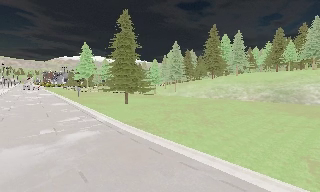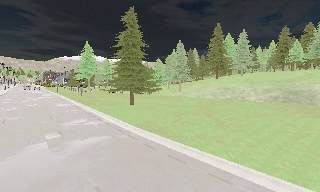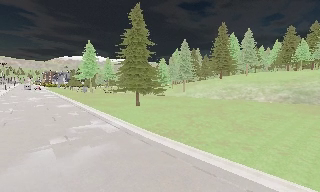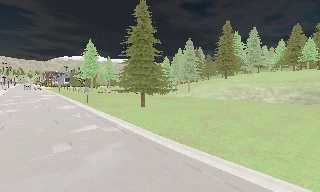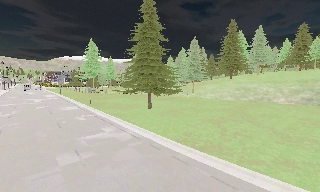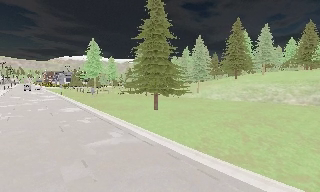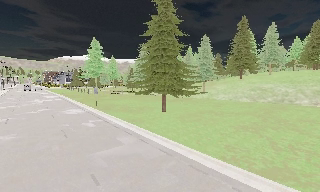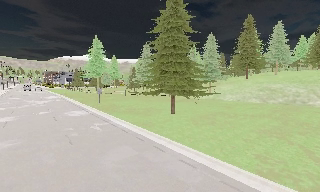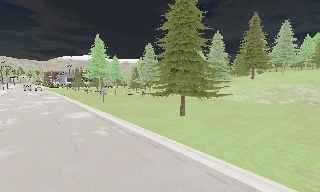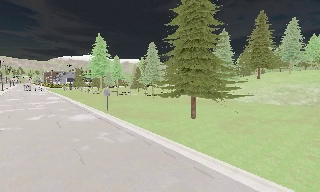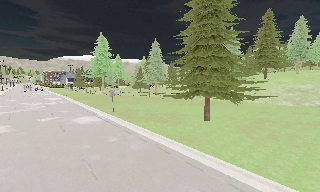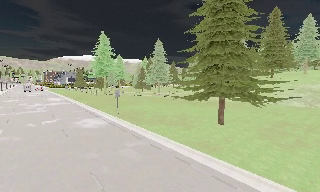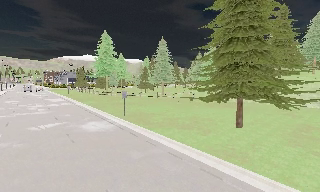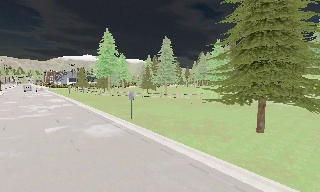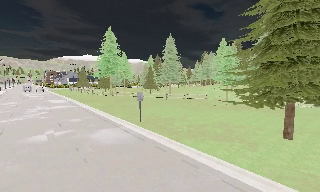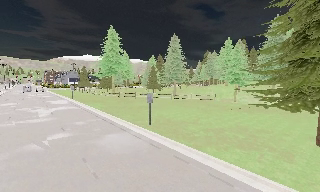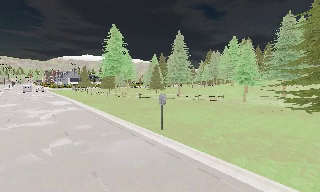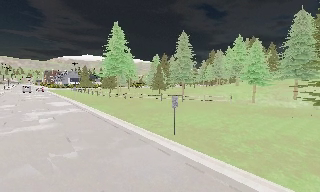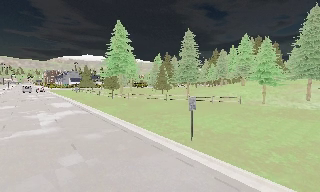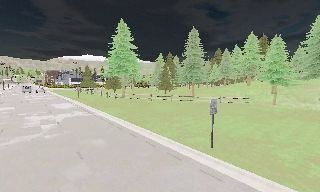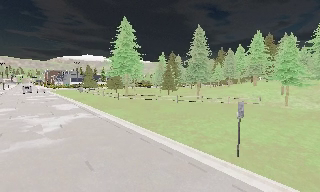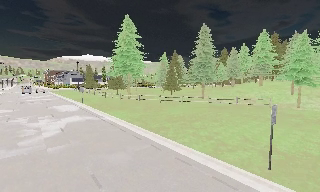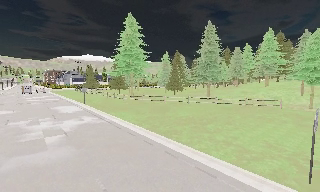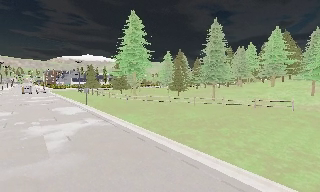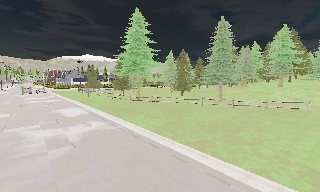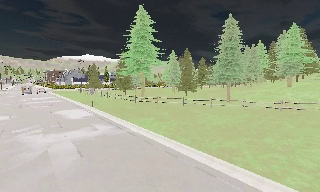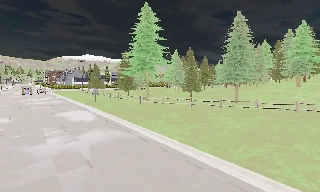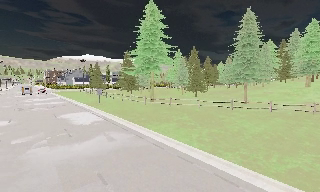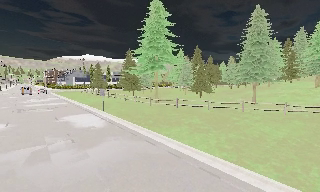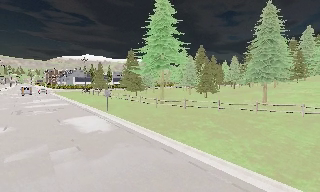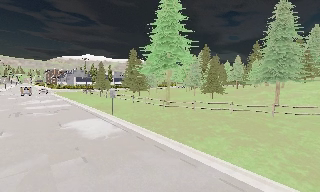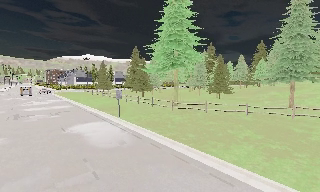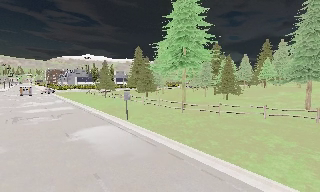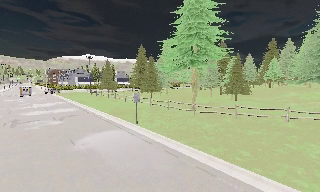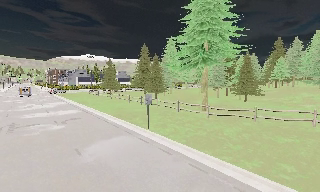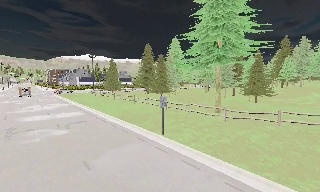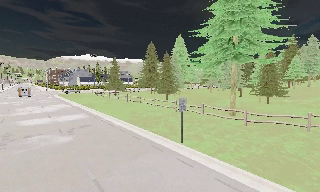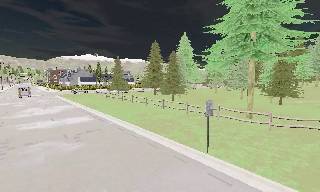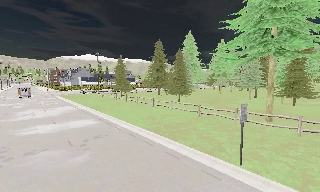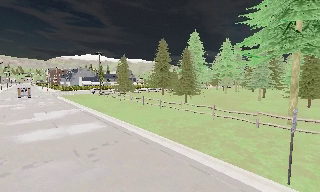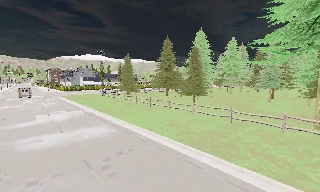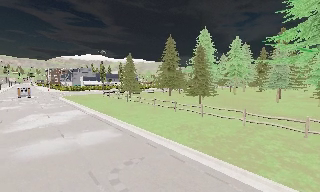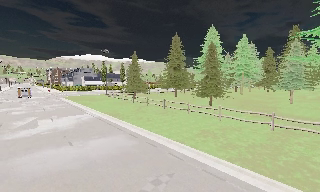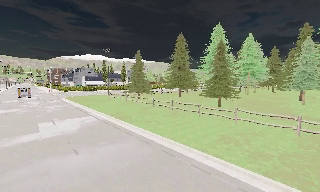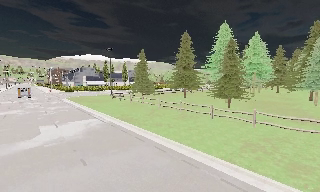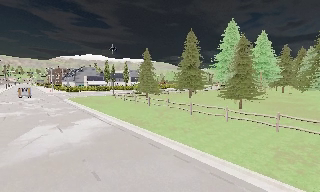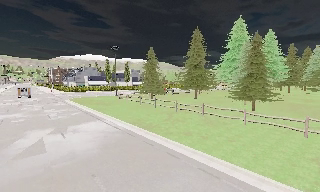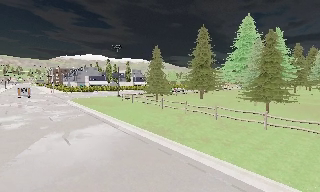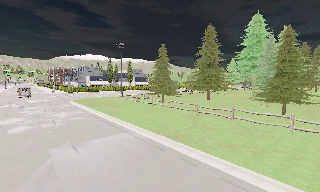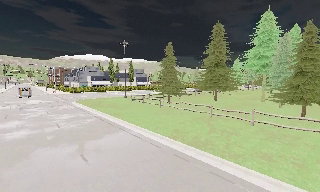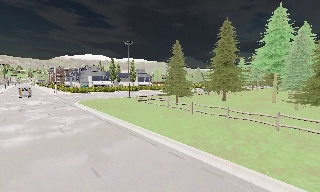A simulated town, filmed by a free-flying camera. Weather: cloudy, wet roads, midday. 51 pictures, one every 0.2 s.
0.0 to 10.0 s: The camera travels forward and to its left, about 75 m, so what stands in front looms larger.
The film runs forward here.
